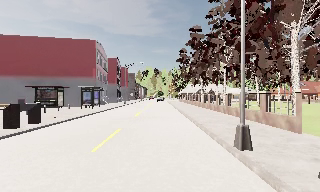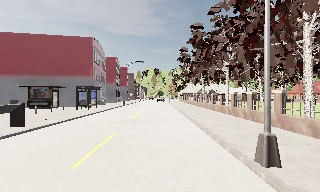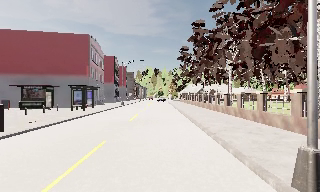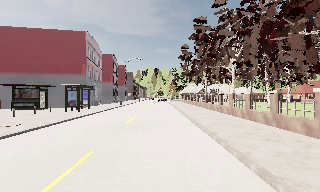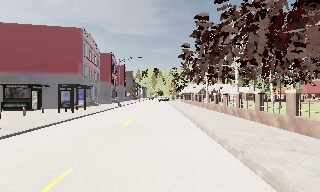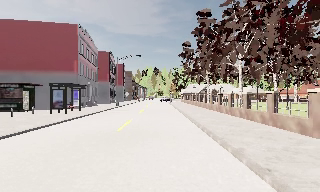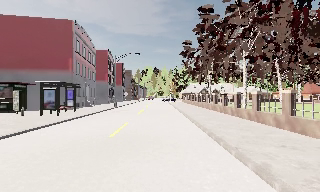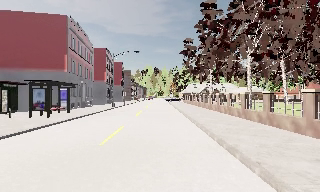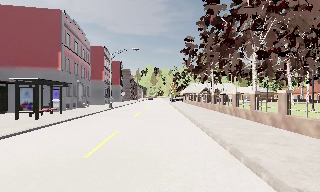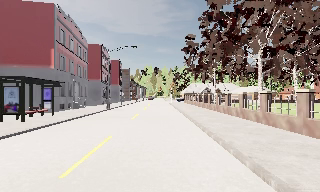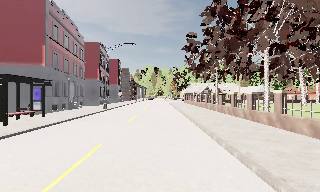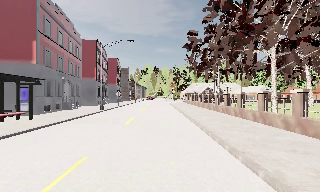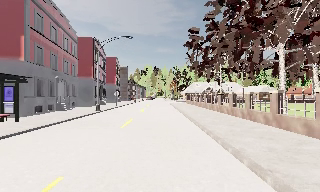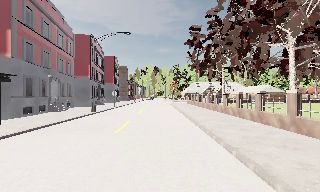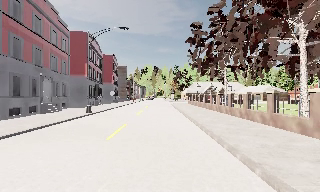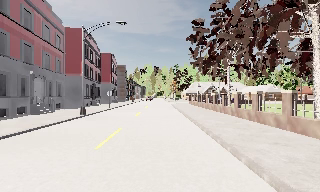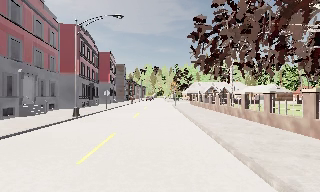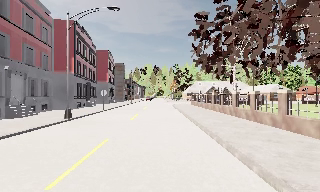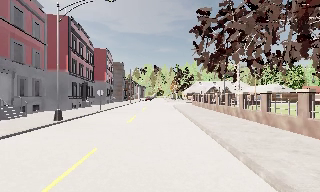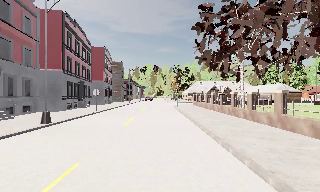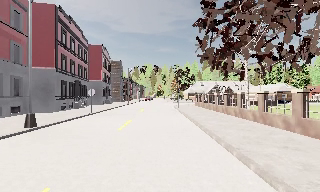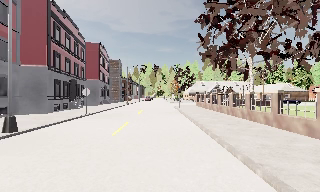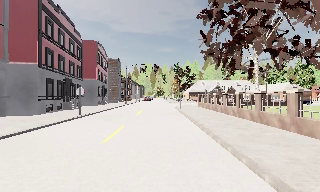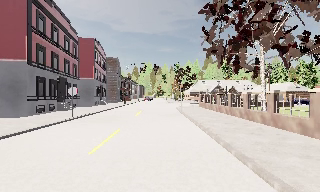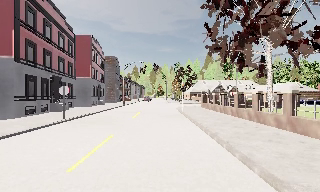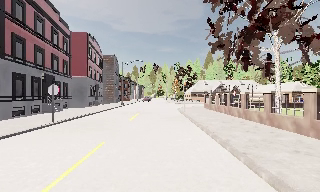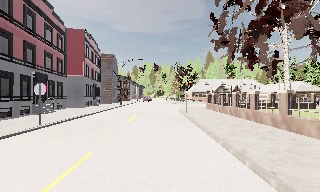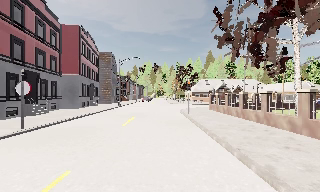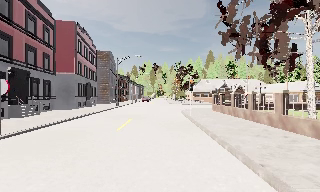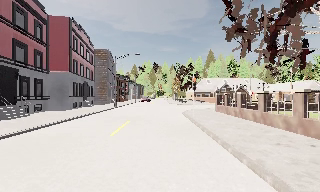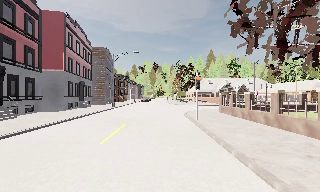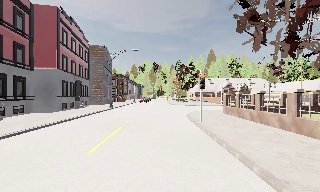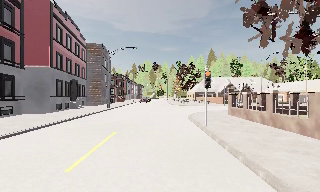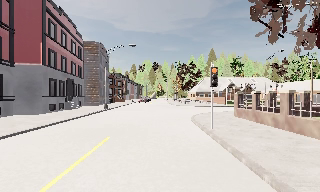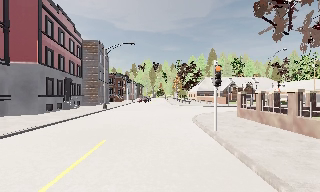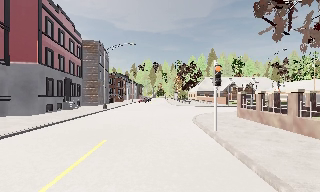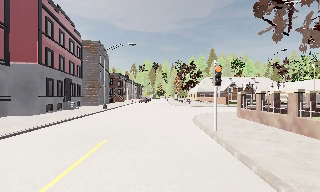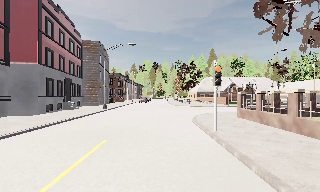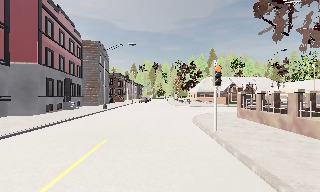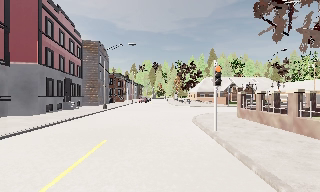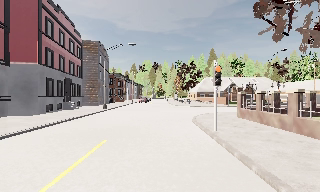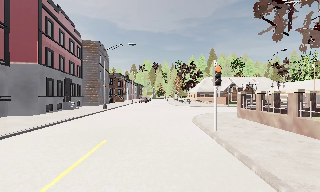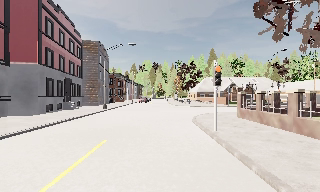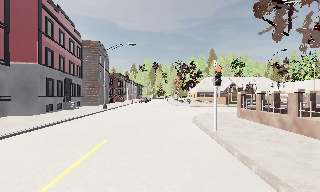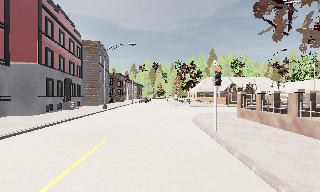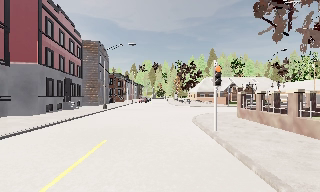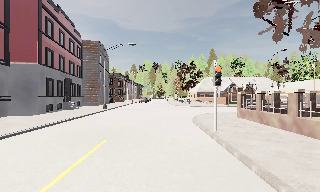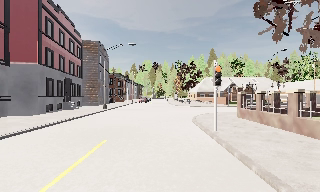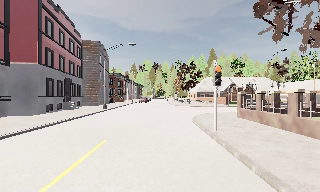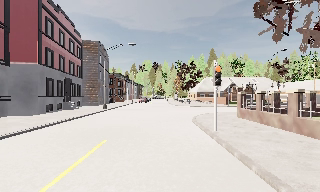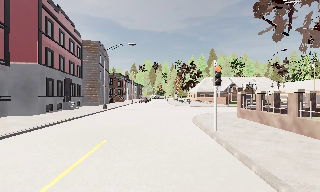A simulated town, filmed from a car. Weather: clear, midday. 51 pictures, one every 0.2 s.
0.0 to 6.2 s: The camera travels forward, about 35 m, so what stands in front looms larger.
6.2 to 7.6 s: The camera travels forward, about 2.5 m, so what stands in front looms larger. It loses speed.
7.6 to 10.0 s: The camera keeps its place and its aim.
The film runs forward here.
